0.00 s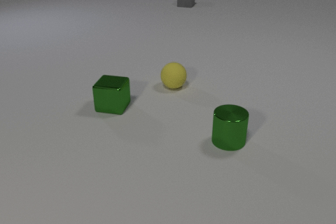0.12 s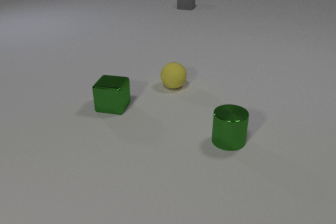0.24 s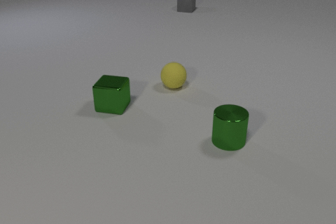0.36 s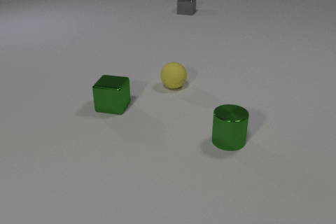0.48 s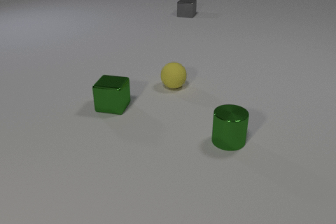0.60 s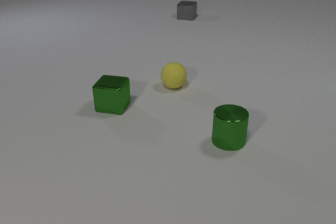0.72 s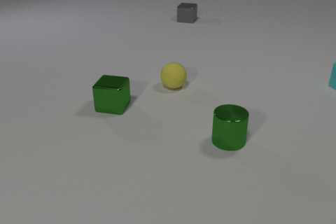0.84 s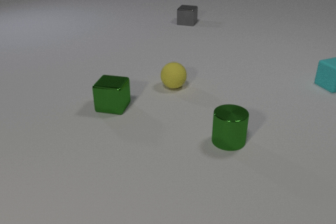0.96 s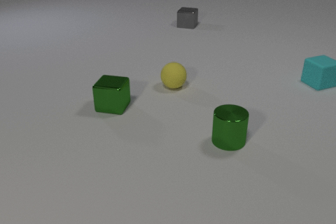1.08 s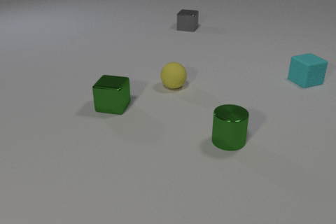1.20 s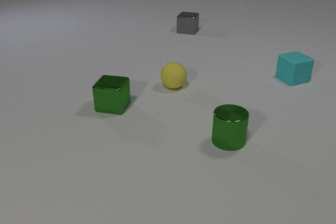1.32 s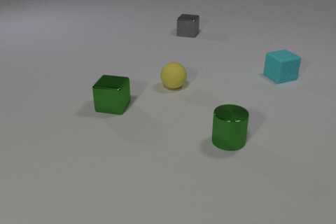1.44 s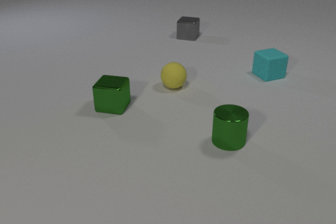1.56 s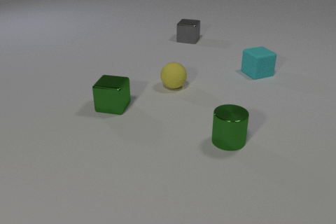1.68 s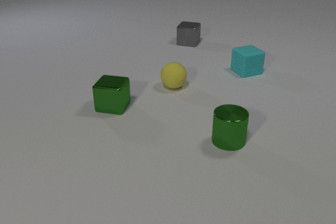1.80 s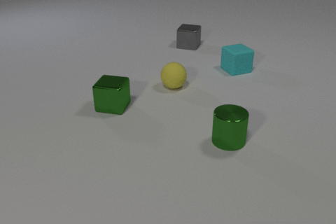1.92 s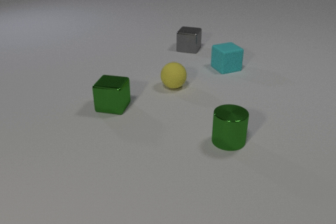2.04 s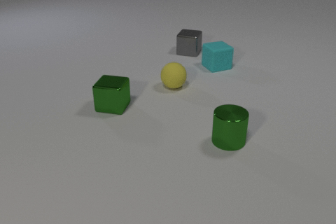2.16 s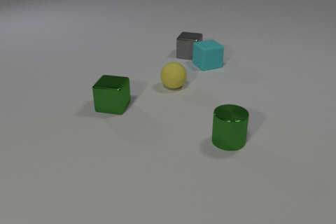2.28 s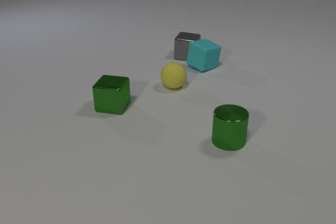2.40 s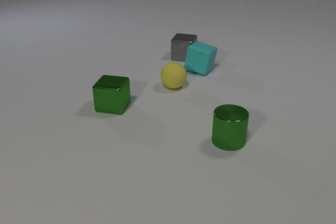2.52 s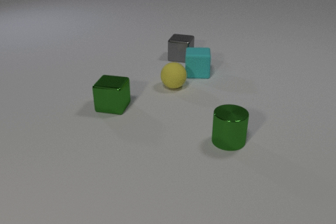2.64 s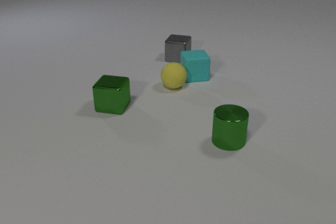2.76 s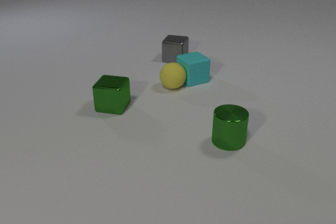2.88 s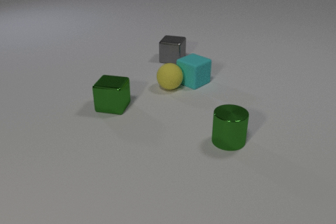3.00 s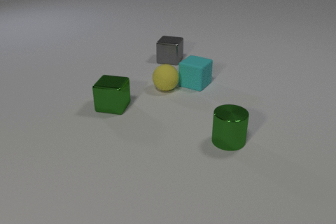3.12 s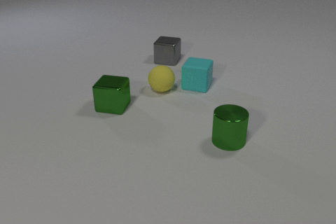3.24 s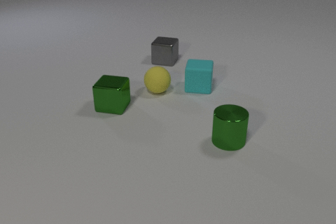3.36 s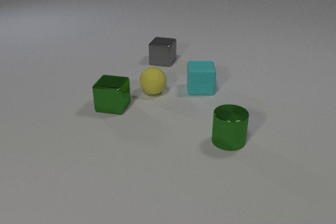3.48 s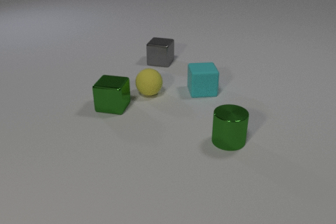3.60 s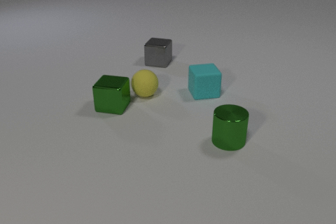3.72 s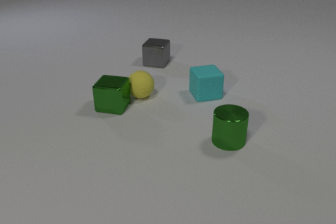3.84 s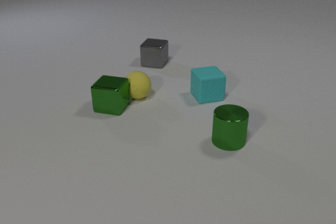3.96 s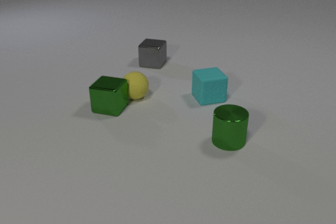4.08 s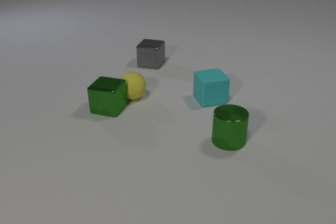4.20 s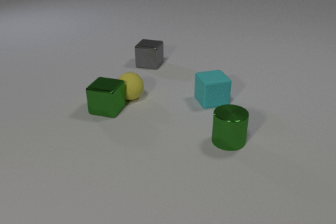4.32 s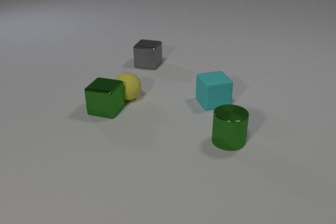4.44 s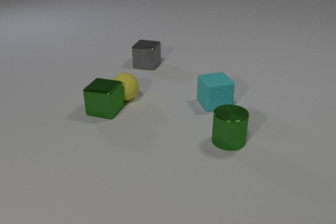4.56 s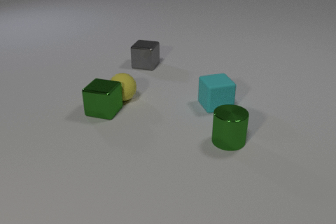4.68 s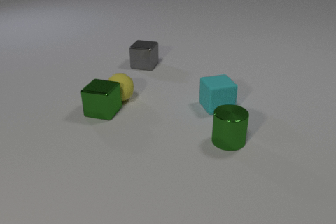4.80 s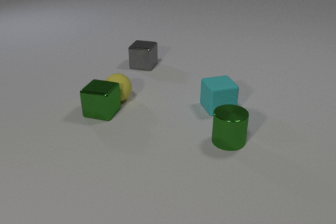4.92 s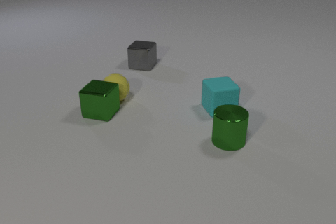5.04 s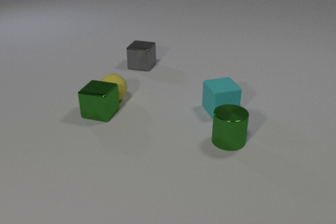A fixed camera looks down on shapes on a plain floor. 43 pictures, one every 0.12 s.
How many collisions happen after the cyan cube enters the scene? 3.
Are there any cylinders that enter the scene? no.
What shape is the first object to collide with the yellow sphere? cube.
0.00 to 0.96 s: The cyan rubber cube comes in at the right edge, slides to the left. The gray metal cube slides toward the camera.
0.96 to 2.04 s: The cyan rubber cube slides to the left. The gray metal cube slides toward the camera.
2.04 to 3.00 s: The cyan rubber cube slides toward the camera and to the left, spins so that its near face slides to the right, counterclockwise seen from above. The gray metal cube slides toward the camera and to the left. The yellow rubber sphere rolls to the left. The cyan rubber cube and the gray metal cube collide. The cyan rubber cube and the yellow rubber sphere collide.
3.00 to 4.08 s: The cyan rubber cube slides toward the camera and to the right, spins counterclockwise seen from above by about 45 degrees, its near face sliding to the right. The gray metal cube slides to the left and toward the camera. The yellow rubber sphere rolls to the left and toward the camera. The yellow rubber sphere and the green metal cube collide.
4.08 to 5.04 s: The cyan rubber cube slides toward the camera and to the right. The gray metal cube slides to the left. The yellow rubber sphere rolls to the left. The green metal cube slides to the left and toward the camera.
